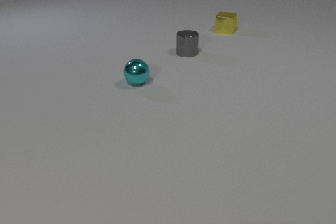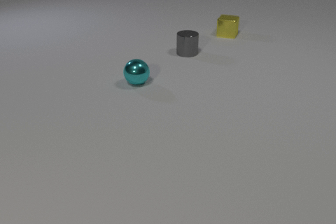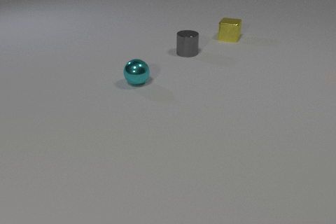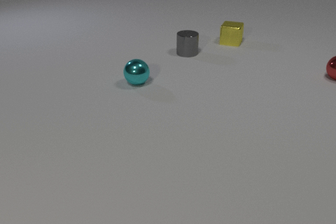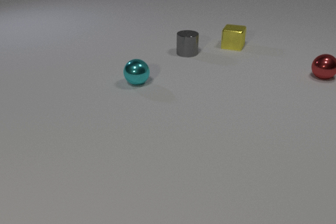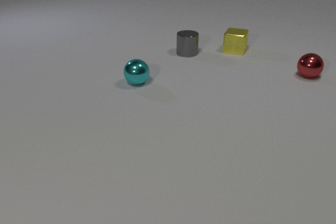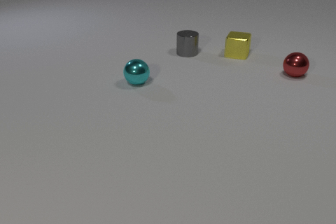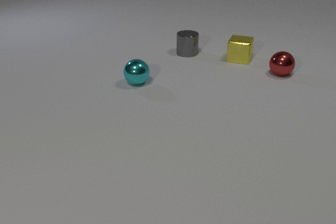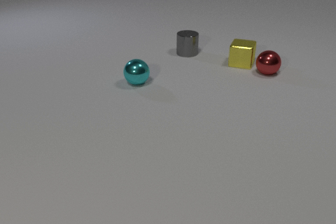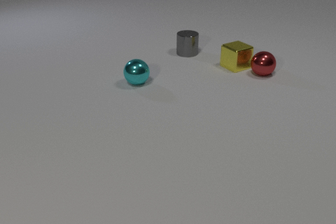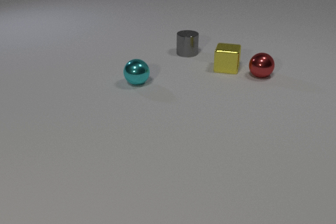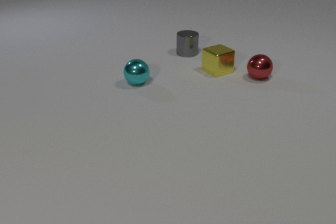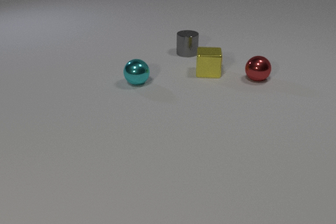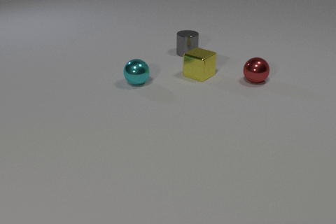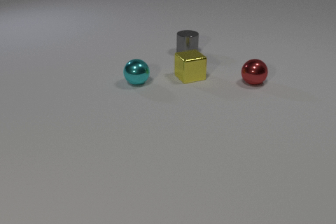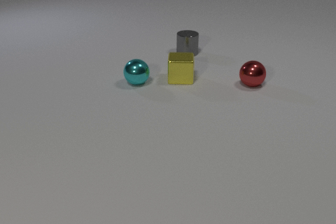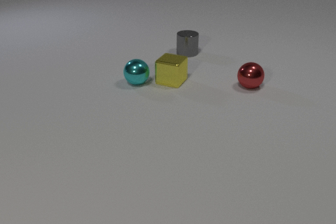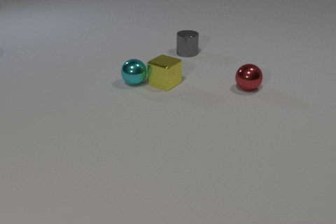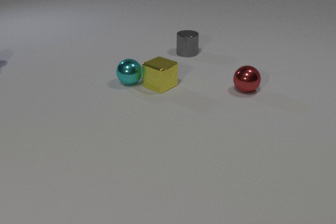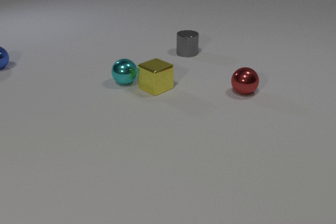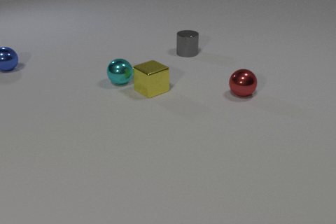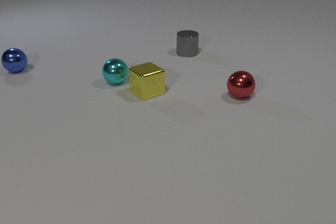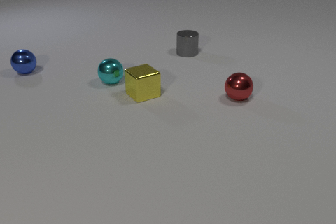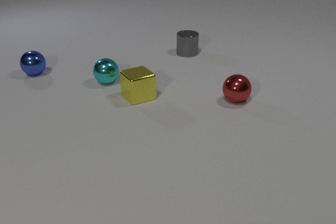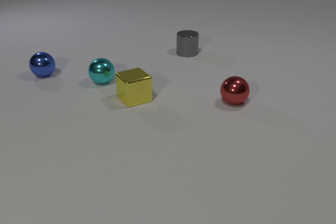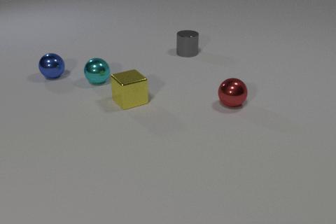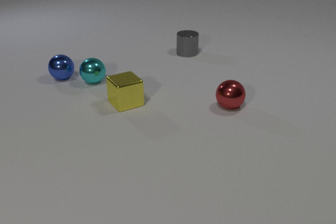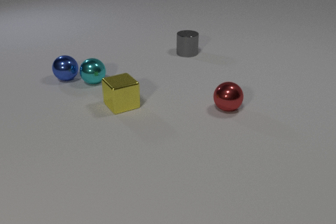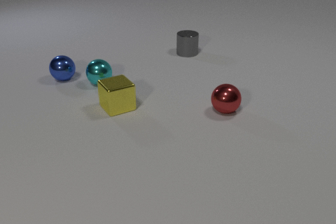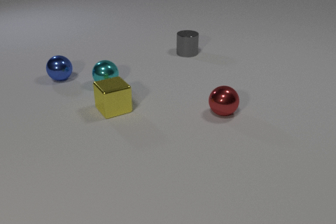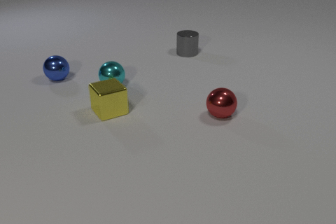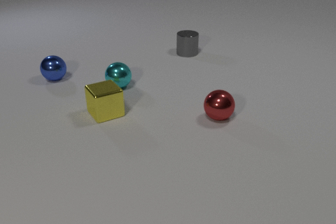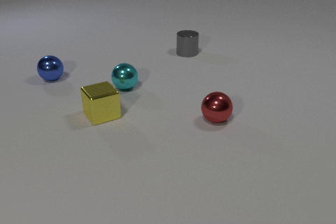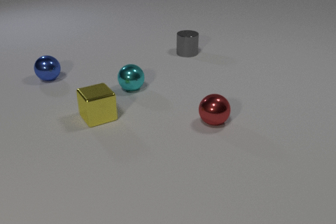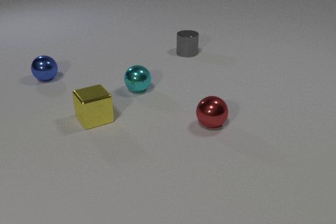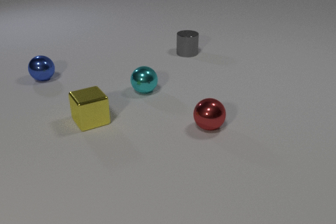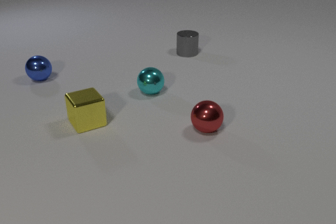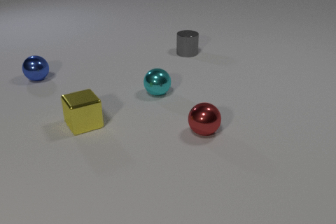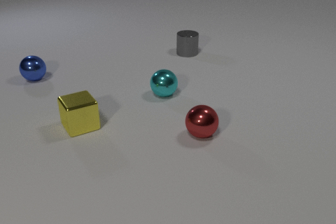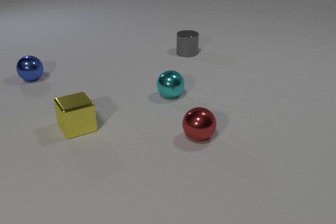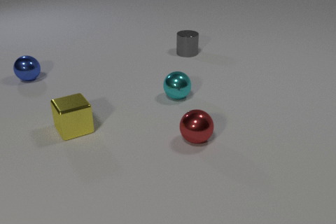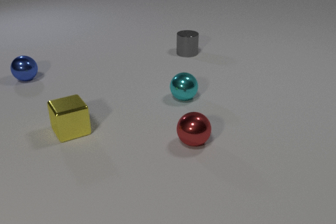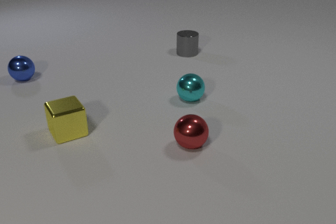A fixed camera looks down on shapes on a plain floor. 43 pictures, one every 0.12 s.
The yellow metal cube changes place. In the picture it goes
toward the camera.
0.00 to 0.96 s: The red metal sphere comes in at the right edge, rolls to the left. The yellow metal cube slides toward the camera.
0.96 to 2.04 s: The red metal sphere rolls toward the camera and to the left. The yellow metal cube slides to the left and toward the camera. The red metal sphere and the yellow metal cube collide. The yellow metal cube and the cyan metal sphere collide.
2.04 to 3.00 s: The red metal sphere rolls toward the camera. The yellow metal cube slides toward the camera and to the left. The cyan metal sphere rolls to the left. The blue metal sphere comes in at the left edge, rolls to the right and toward the camera.
3.00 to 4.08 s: The red metal sphere rolls toward the camera and to the left. The yellow metal cube slides to the left and toward the camera. The cyan metal sphere rolls to the right and toward the camera. The blue metal sphere rolls to the left. The cyan metal sphere and the blue metal sphere collide.
4.08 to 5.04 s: The red metal sphere rolls toward the camera and to the left. The yellow metal cube slides to the left and toward the camera. The cyan metal sphere rolls to the right. The blue metal sphere rolls to the left.
What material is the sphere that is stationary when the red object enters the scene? metal.
What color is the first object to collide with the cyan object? yellow.
Are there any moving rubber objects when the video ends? no.
